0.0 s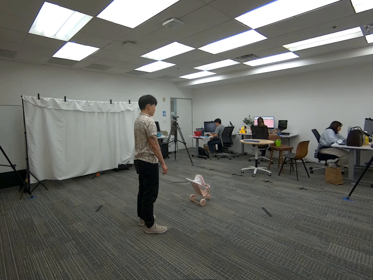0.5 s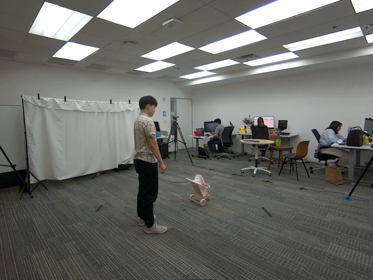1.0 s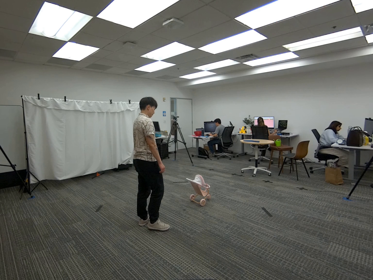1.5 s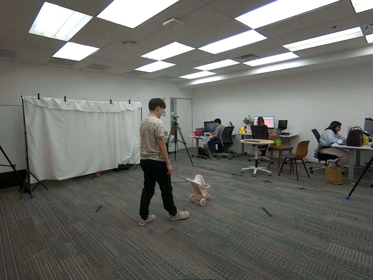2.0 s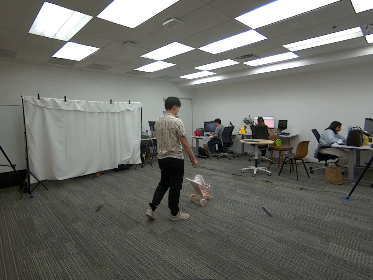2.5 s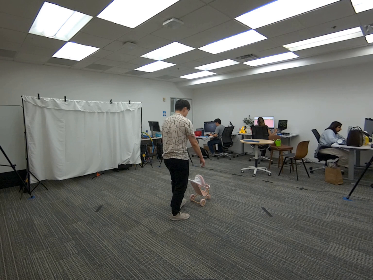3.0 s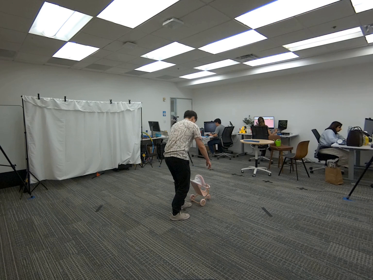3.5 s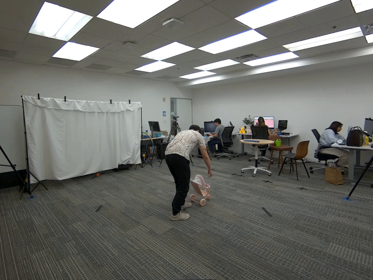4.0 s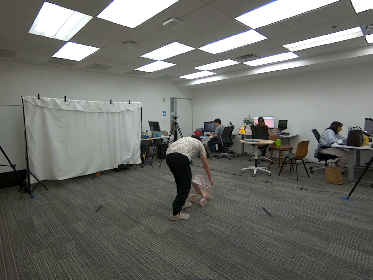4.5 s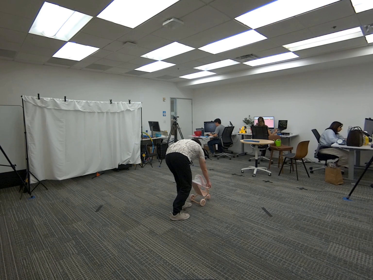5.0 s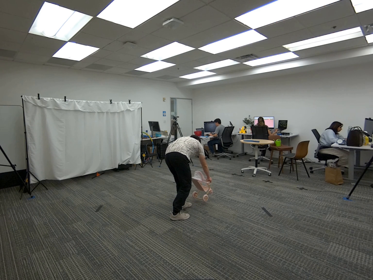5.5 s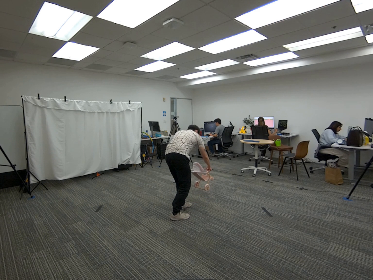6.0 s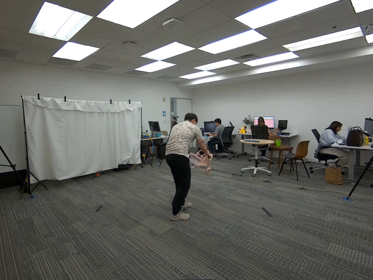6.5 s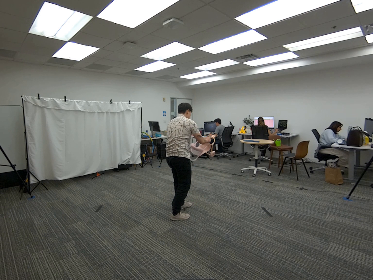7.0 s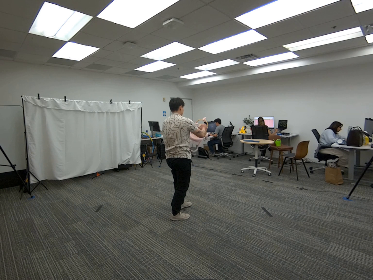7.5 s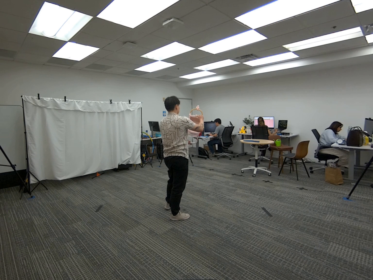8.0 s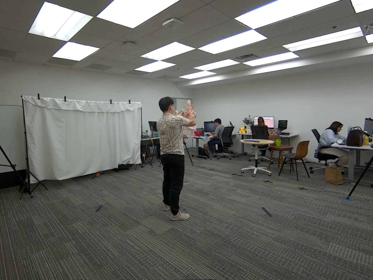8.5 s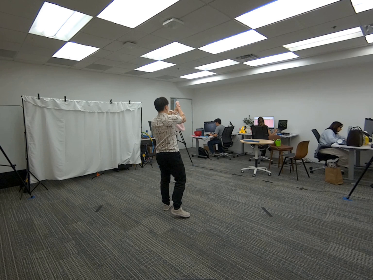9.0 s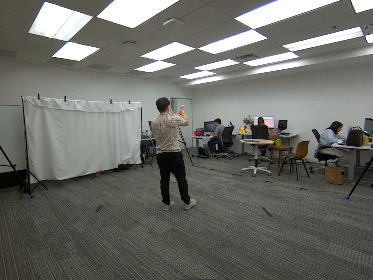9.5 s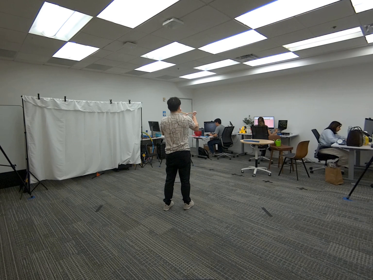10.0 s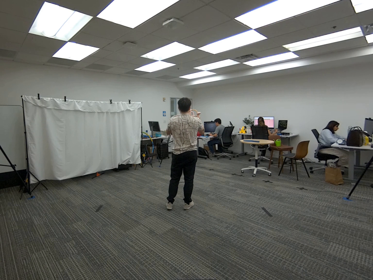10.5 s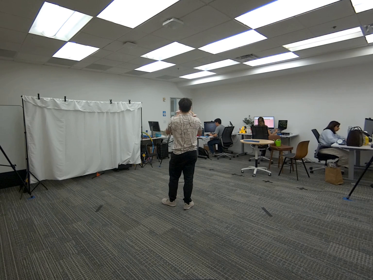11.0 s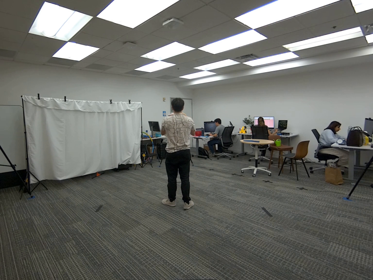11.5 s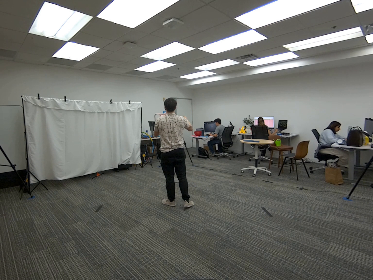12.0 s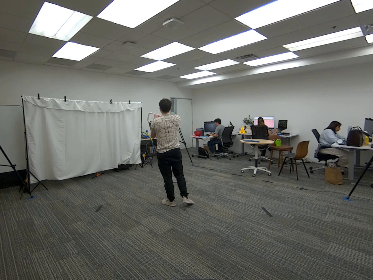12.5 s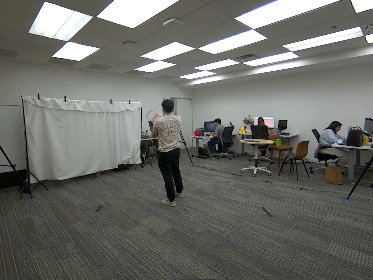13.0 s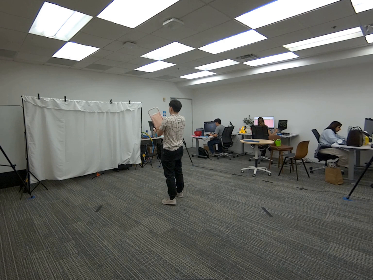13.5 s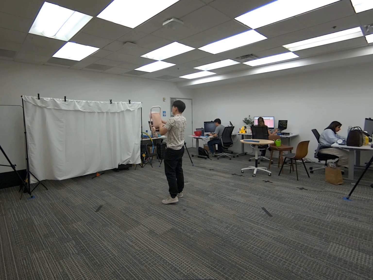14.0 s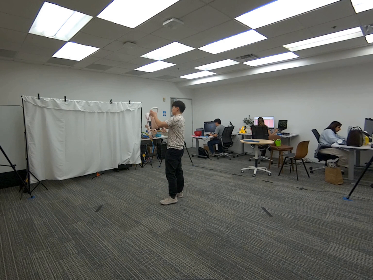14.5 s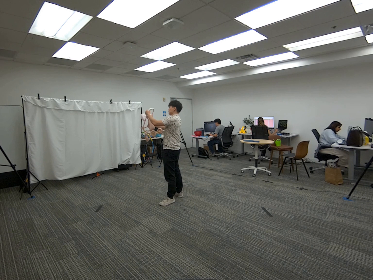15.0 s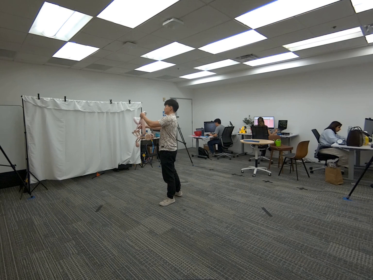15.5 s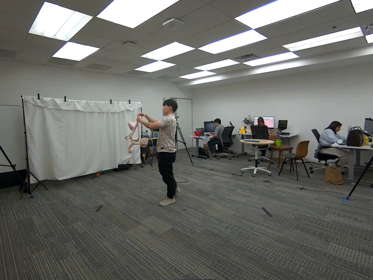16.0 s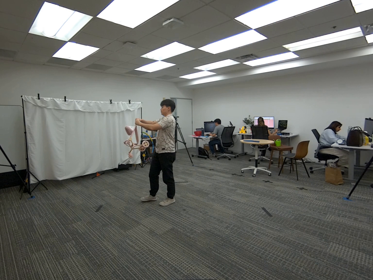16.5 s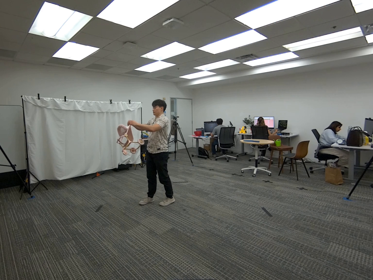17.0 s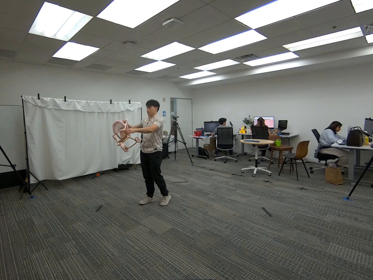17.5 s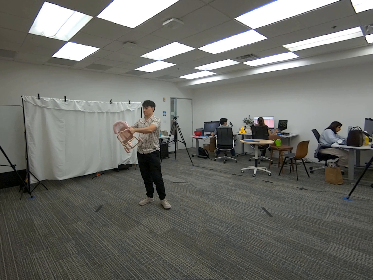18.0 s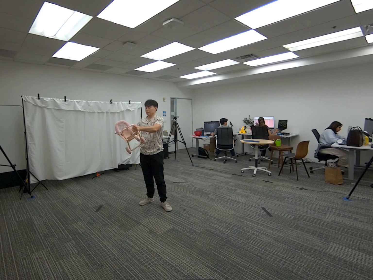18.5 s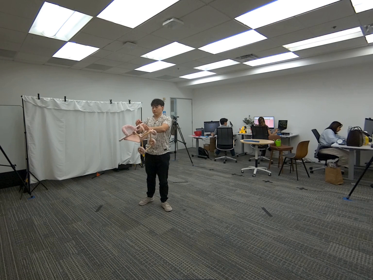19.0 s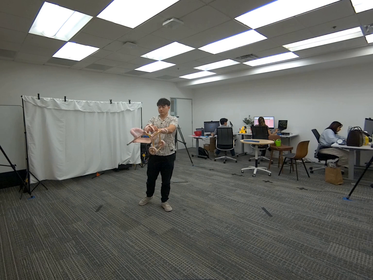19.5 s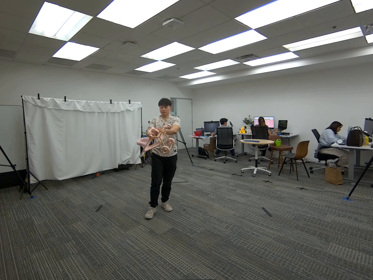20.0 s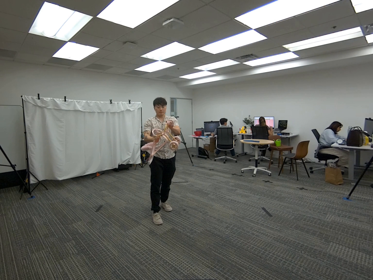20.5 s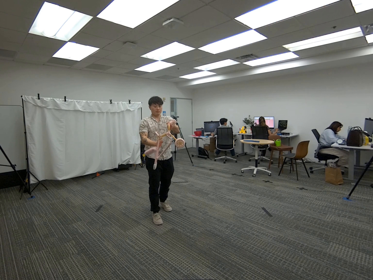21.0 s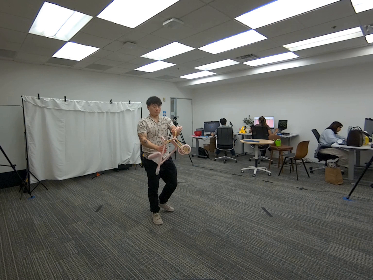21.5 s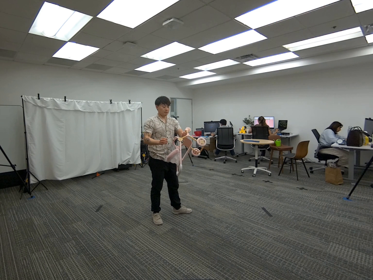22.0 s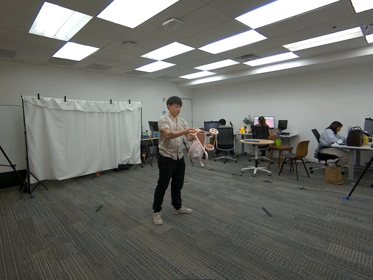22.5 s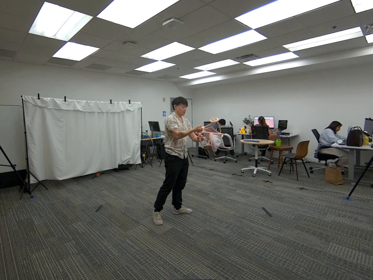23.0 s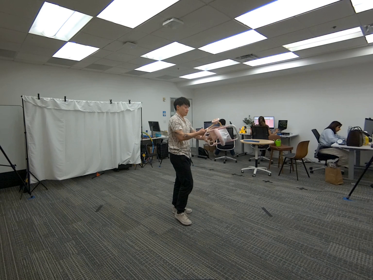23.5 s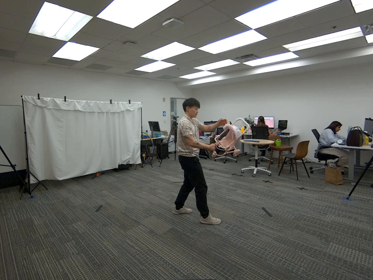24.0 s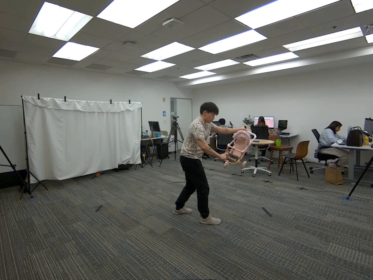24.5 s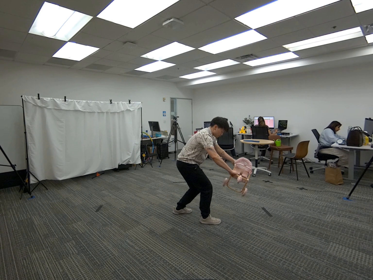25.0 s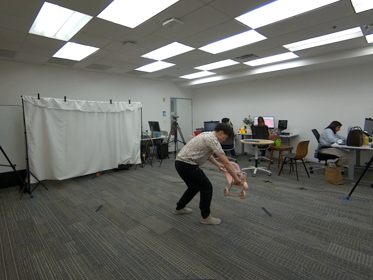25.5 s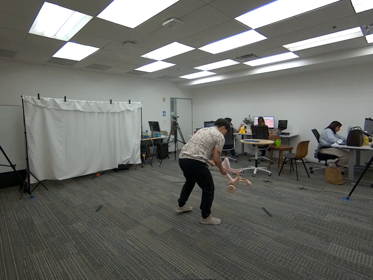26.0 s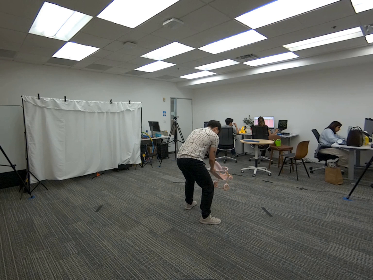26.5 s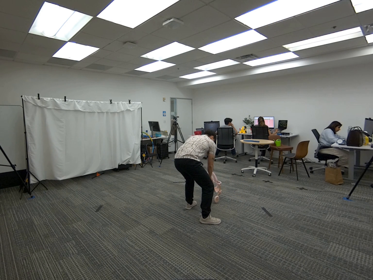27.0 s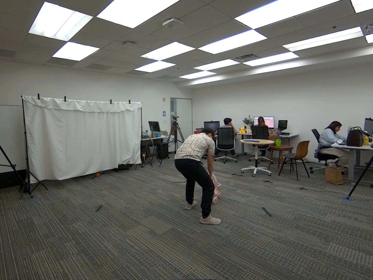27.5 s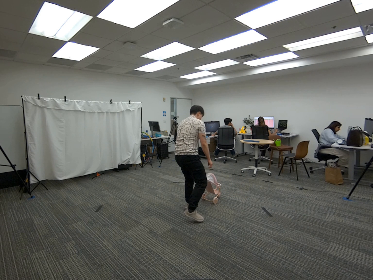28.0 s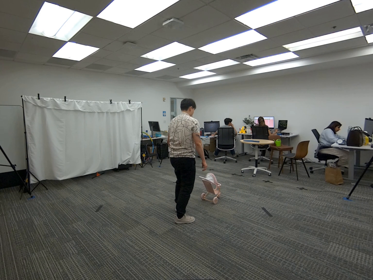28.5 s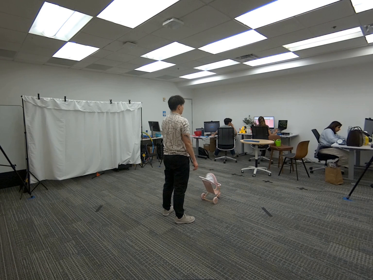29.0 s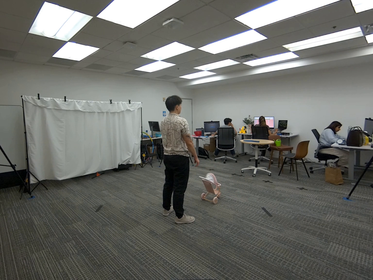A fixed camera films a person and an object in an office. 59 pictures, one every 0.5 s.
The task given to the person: Walk over to the toy stroller on the ground and pick up with both hands. Rotate the stroller in various orientations and visible to all camera angles. Place back down on ground in starting position.
